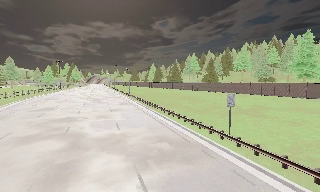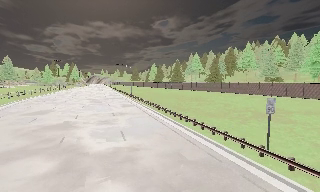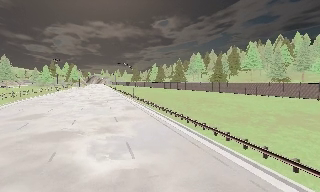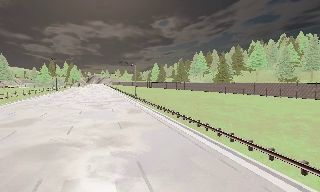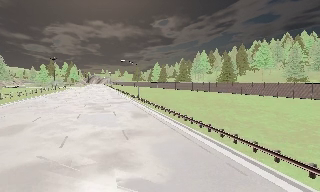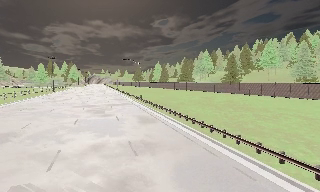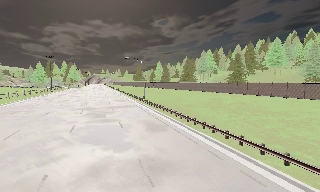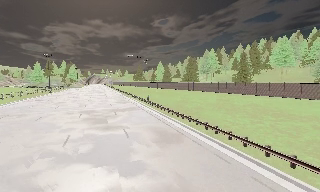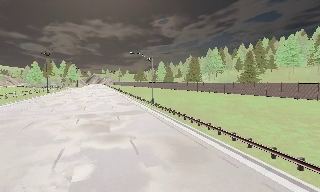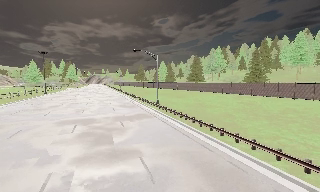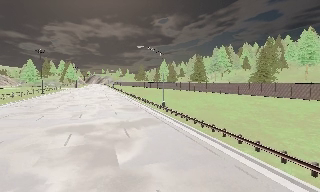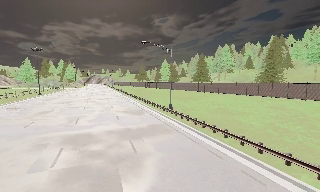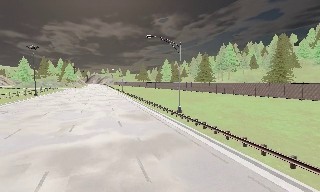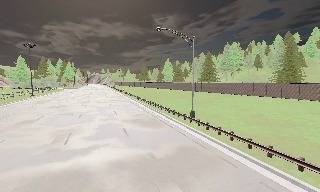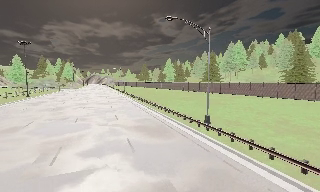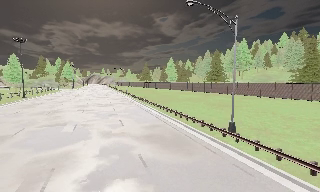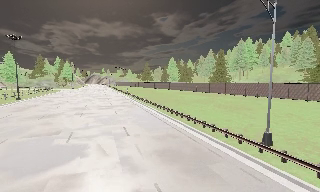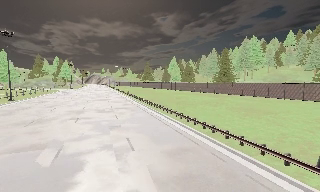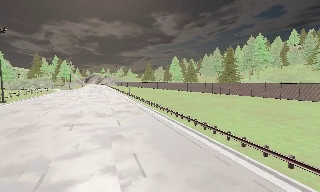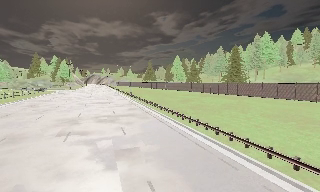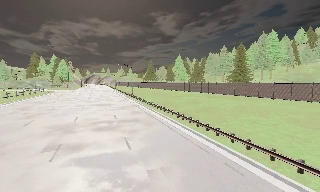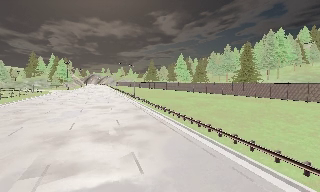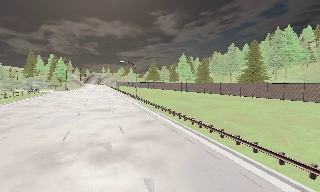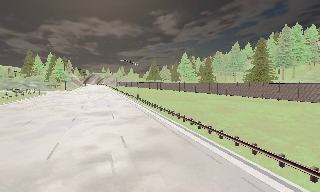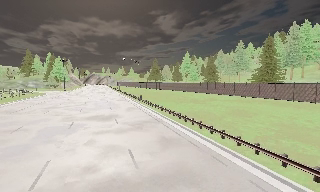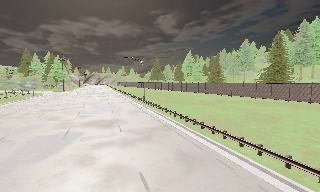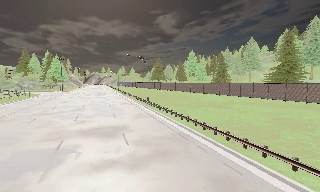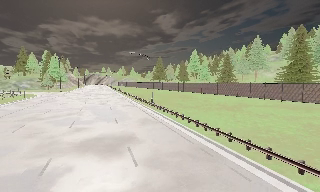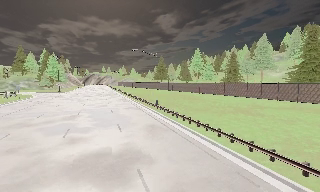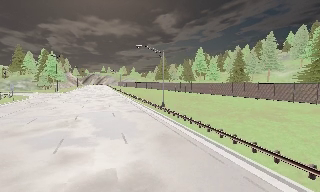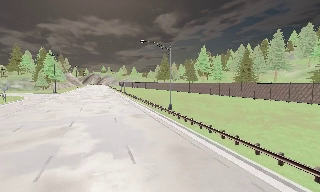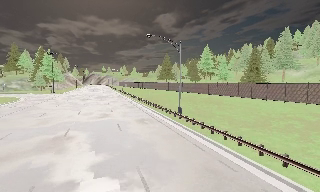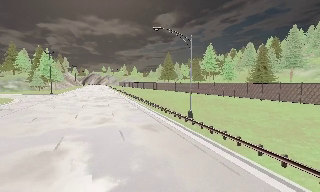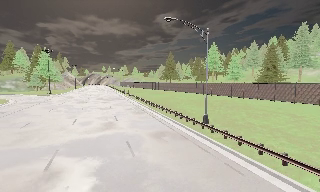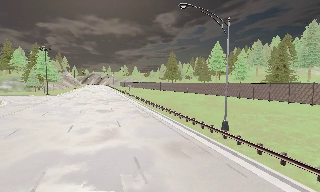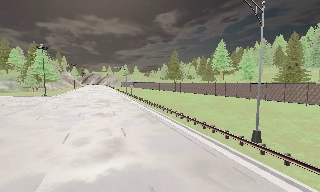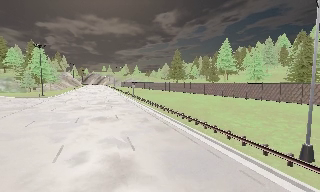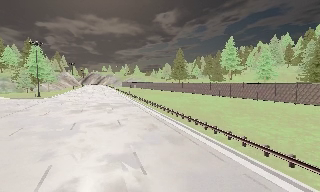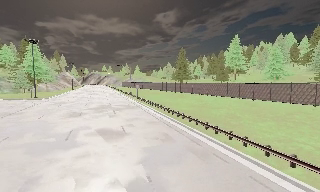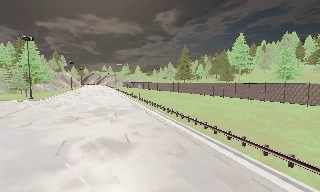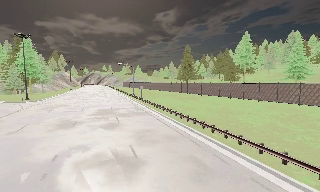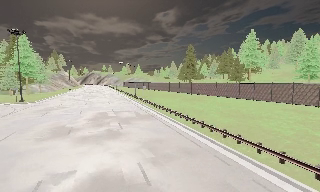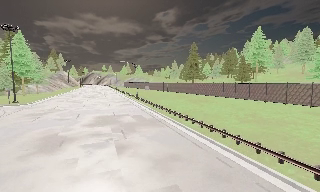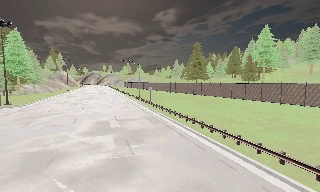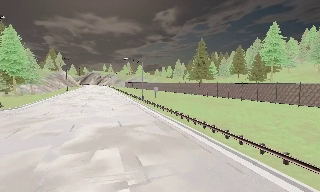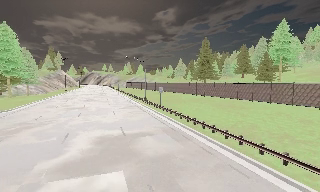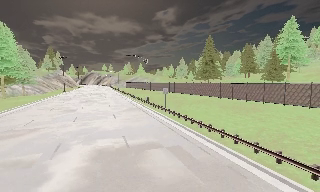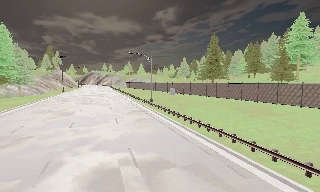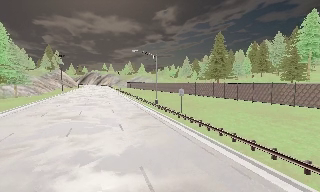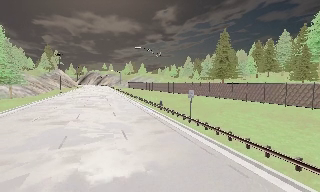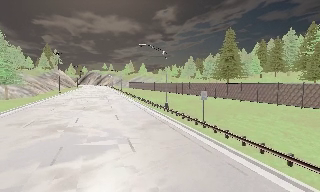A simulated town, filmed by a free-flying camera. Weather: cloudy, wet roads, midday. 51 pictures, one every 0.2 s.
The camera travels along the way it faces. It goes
forward.
0.0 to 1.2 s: The camera travels forward and to its left, about 14 m, so what stands in front looms larger.
1.2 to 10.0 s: The camera travels forward, about 100 m, so what stands in front looms larger.
The film runs forward here.
